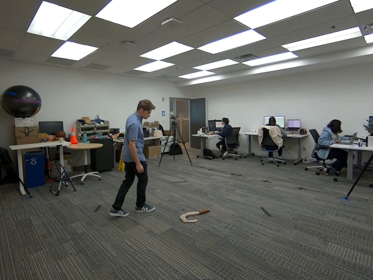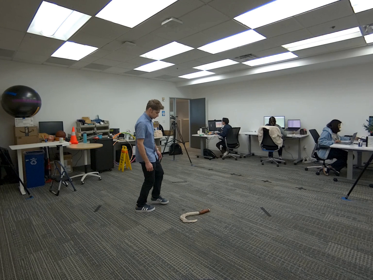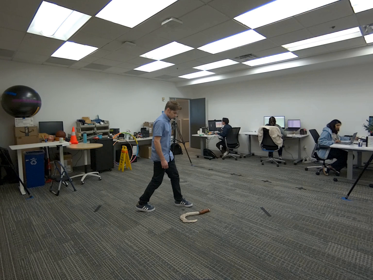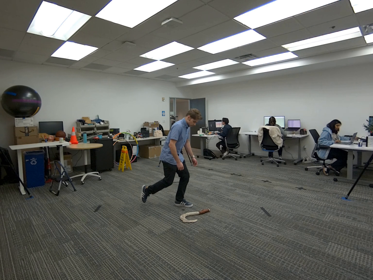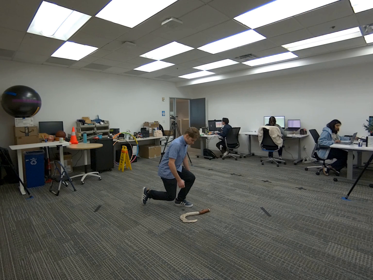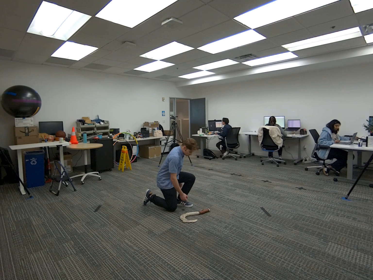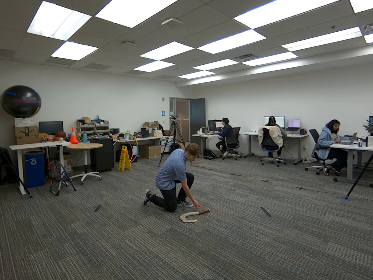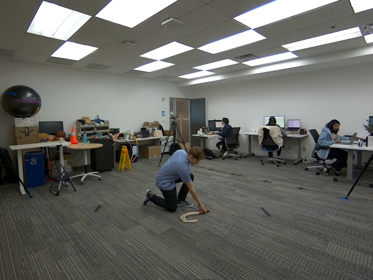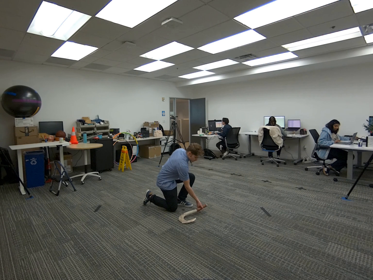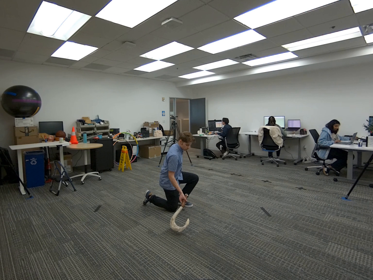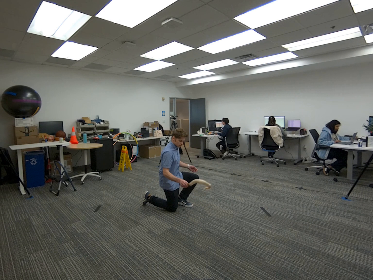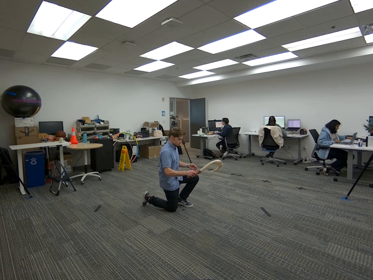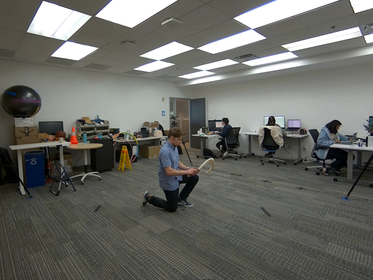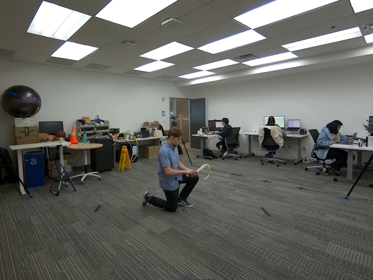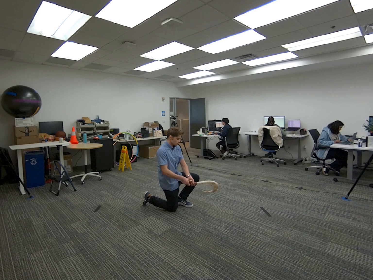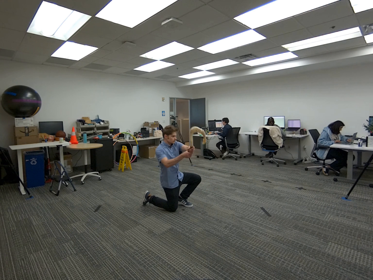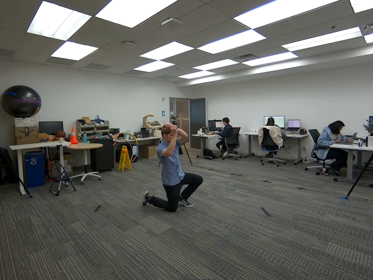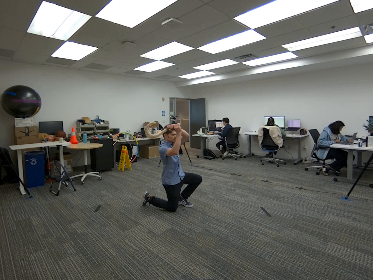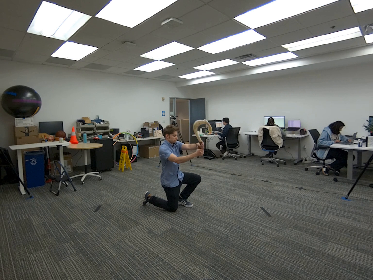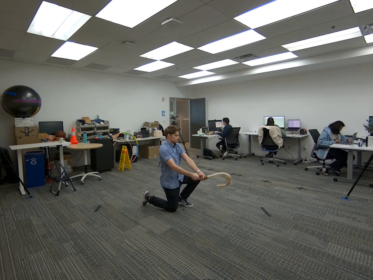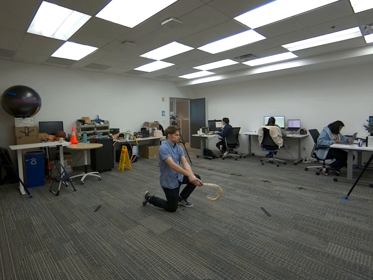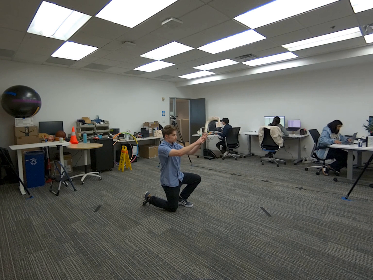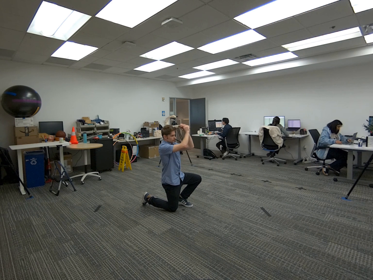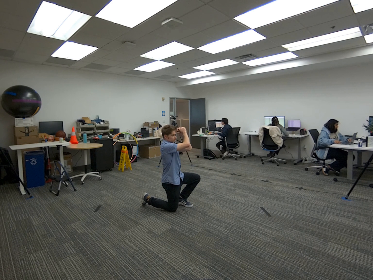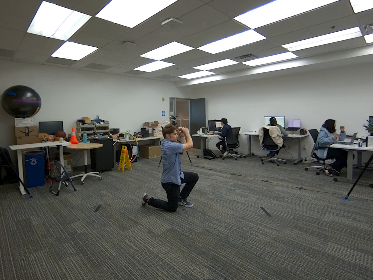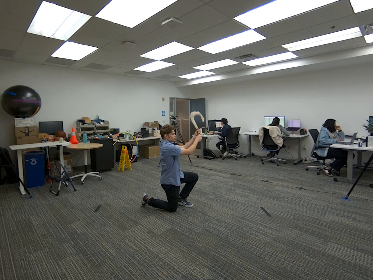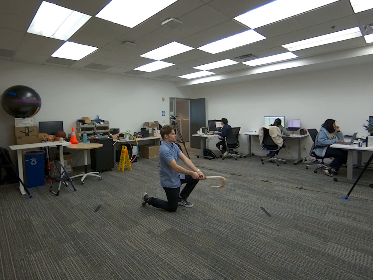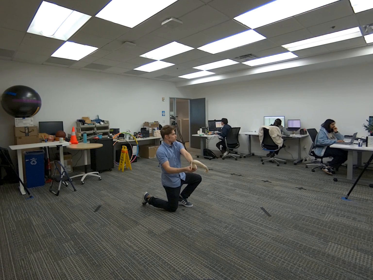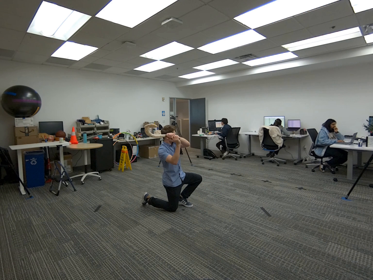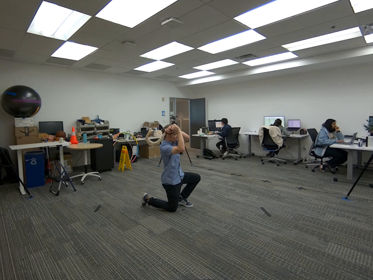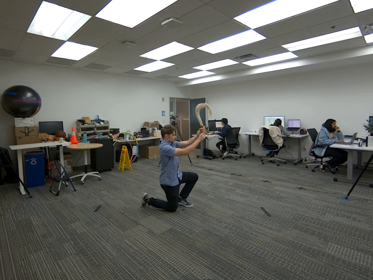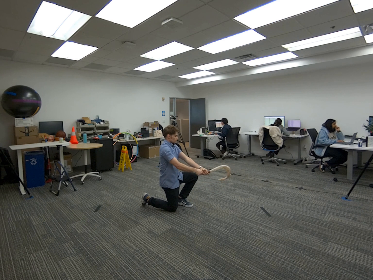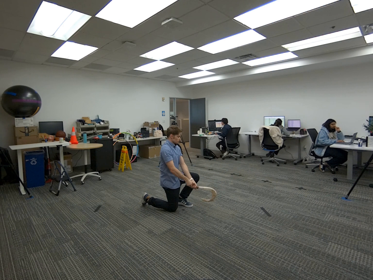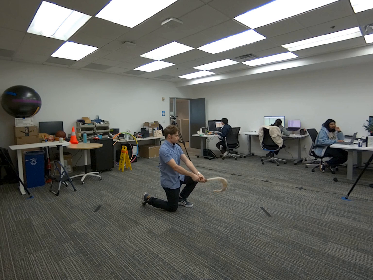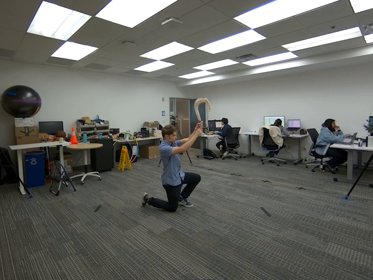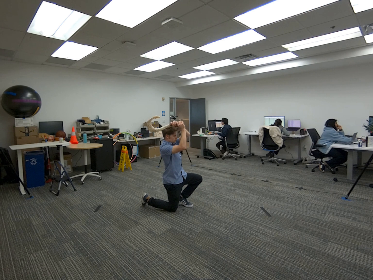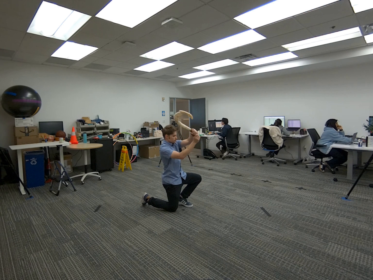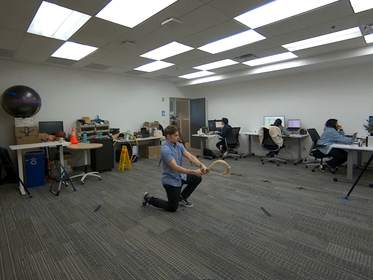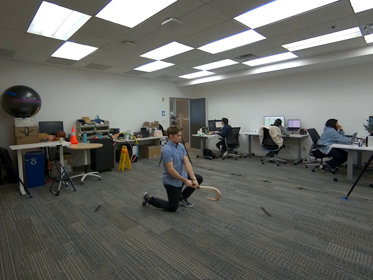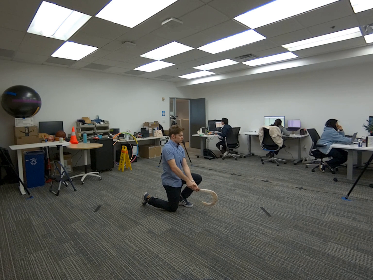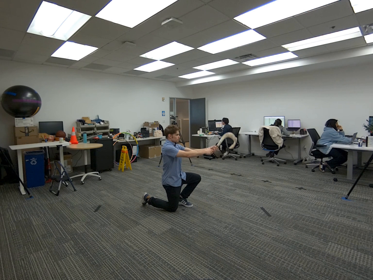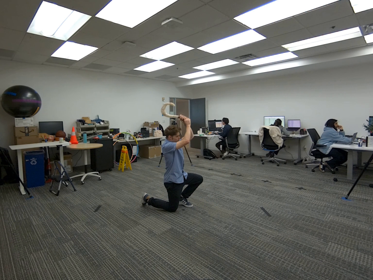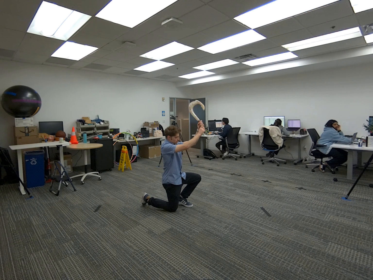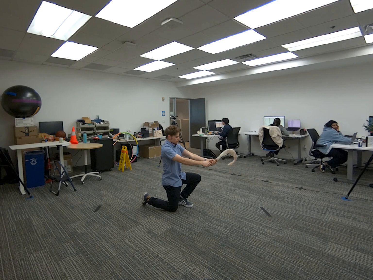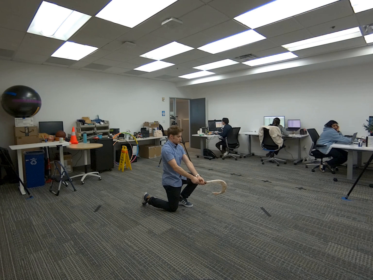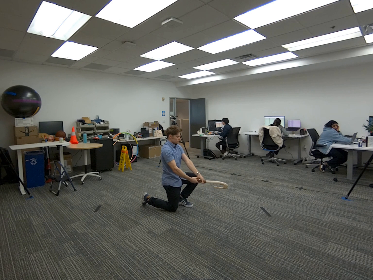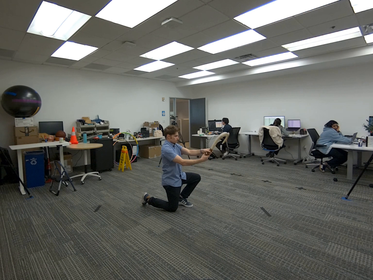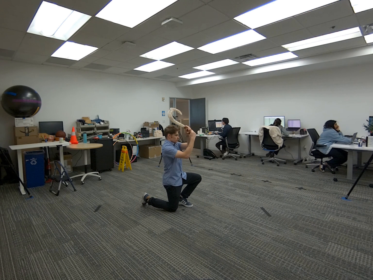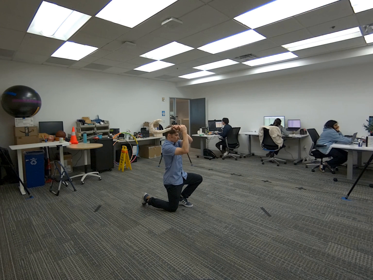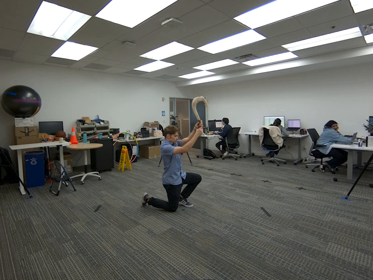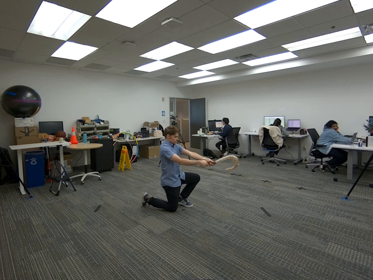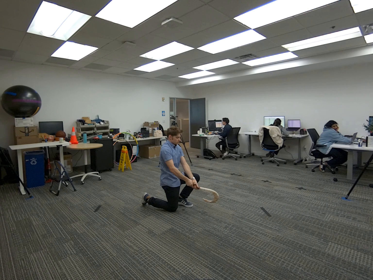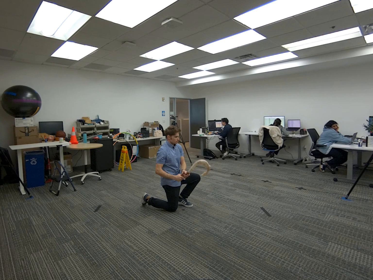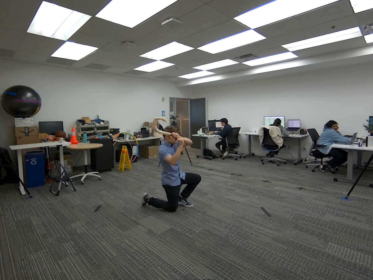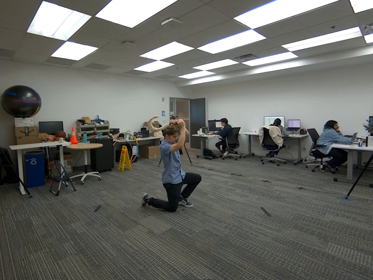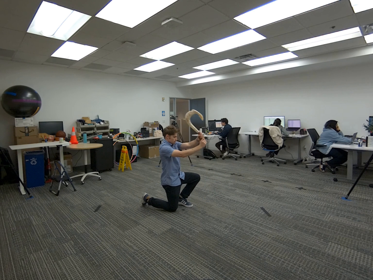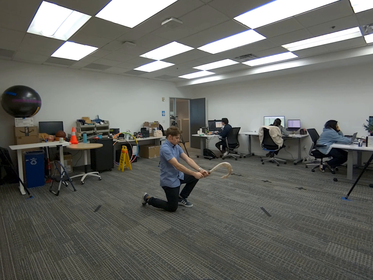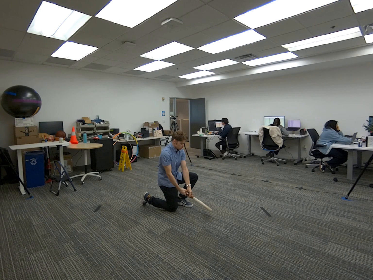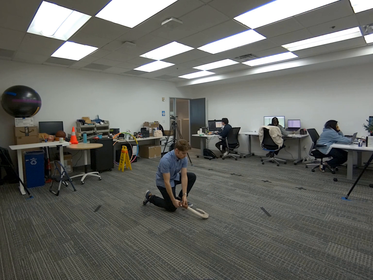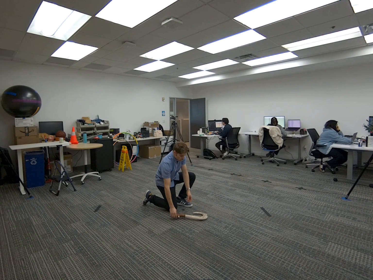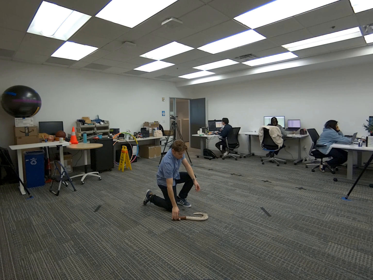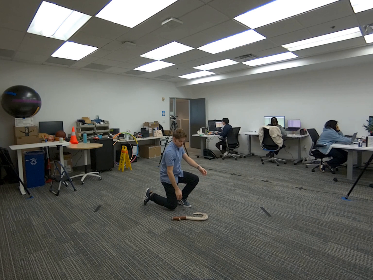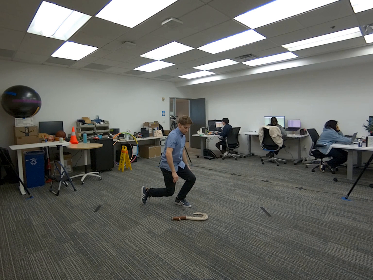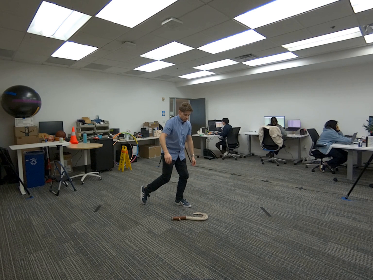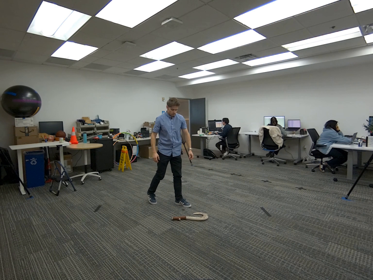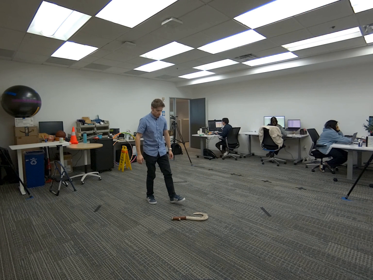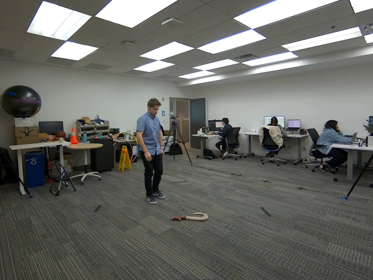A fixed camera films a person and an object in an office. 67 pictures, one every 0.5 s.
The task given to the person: Walk over to the Big Fish Hook and kneel on one knee and grasp the Big Fish Hook using one hand only. Bring the Big Fish Hook infront of you and using now both hands swing the Big Fish Hook up and then down. Continue until the end of the sequence and place the Big Fish Hook on the ground.
